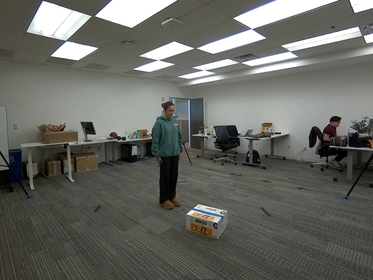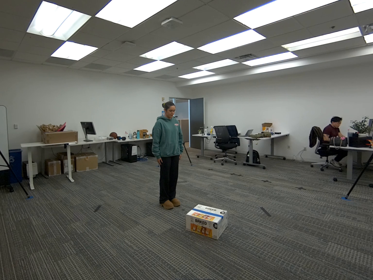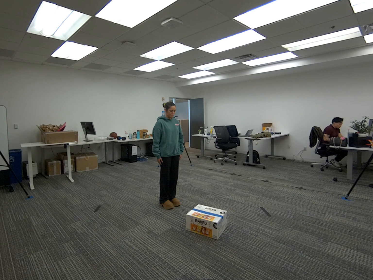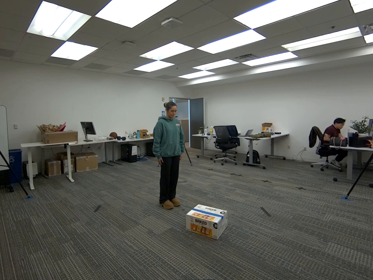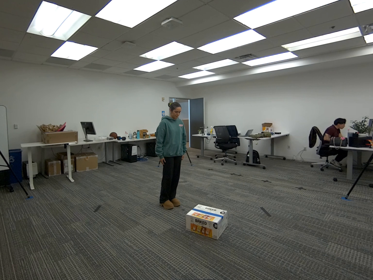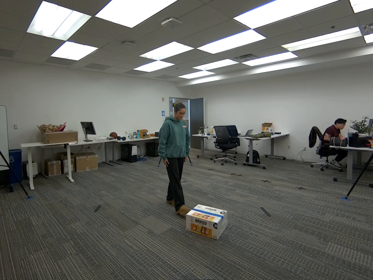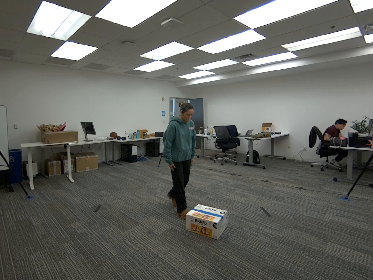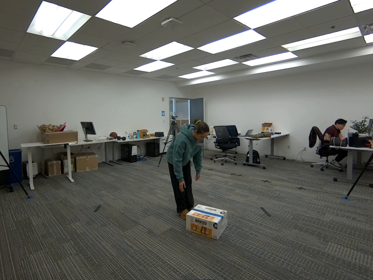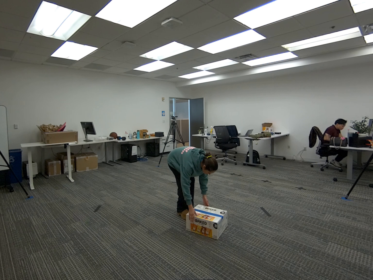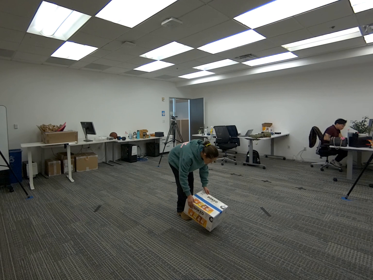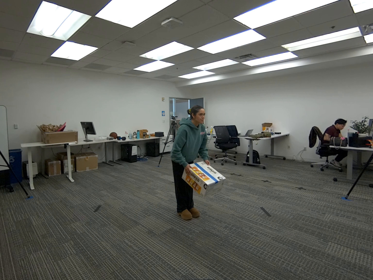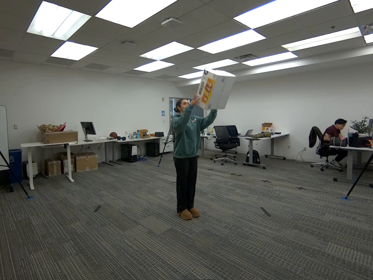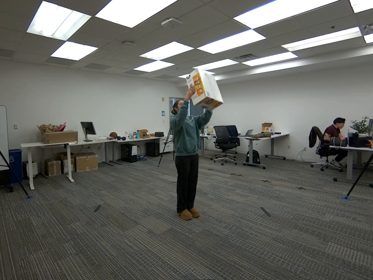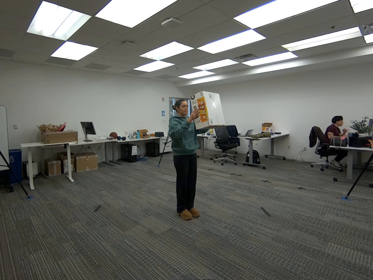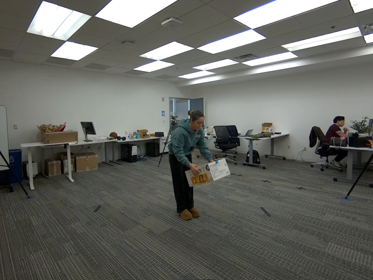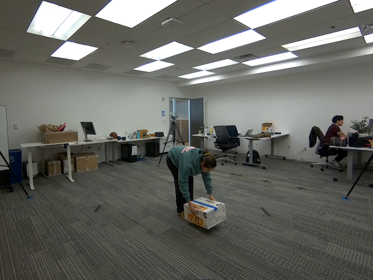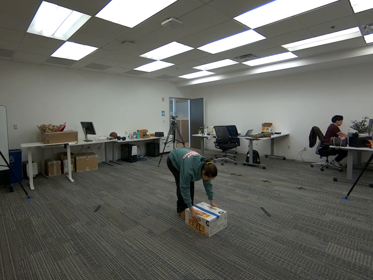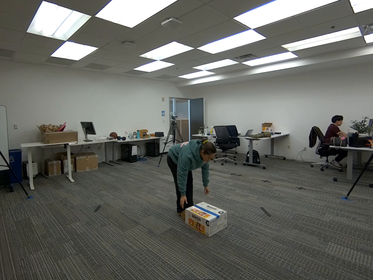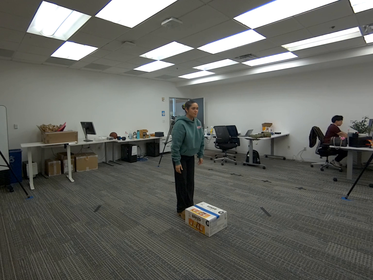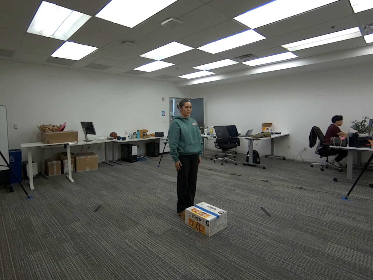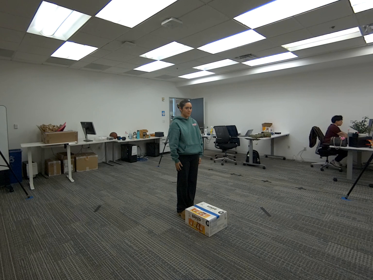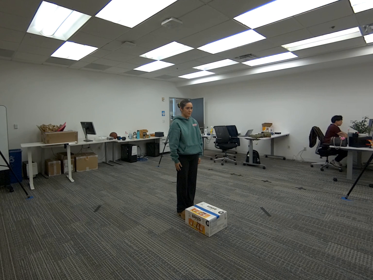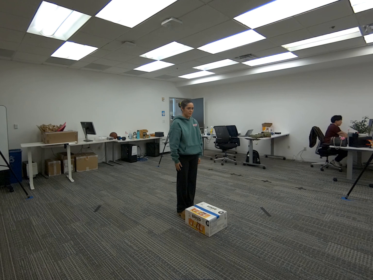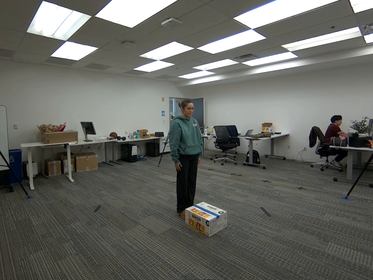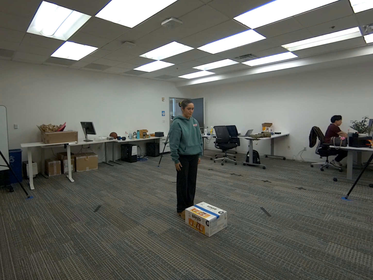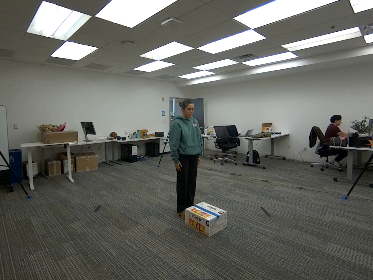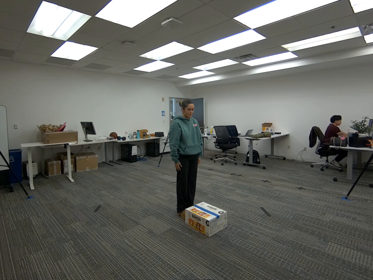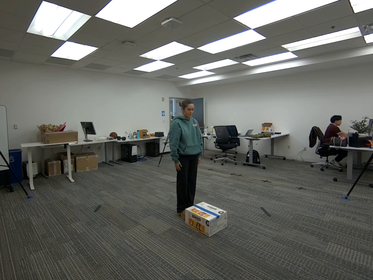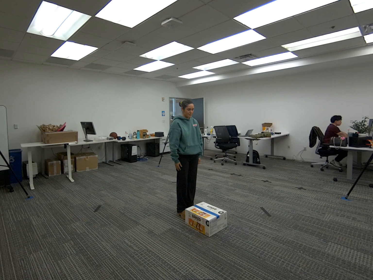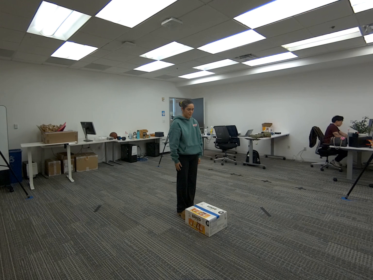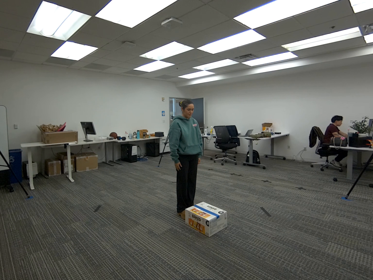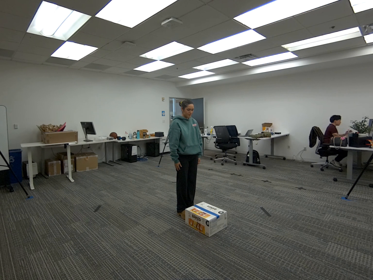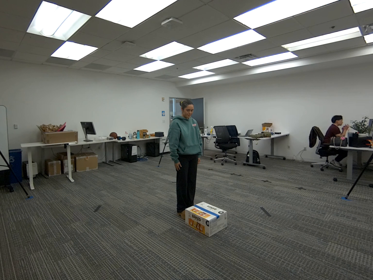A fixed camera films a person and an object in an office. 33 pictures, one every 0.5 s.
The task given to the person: Walk to the snack box and pick the box up and toss it up and catch the box and place the box back to the ground.
